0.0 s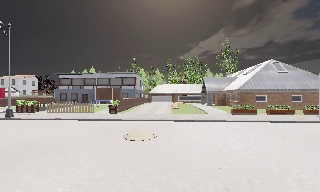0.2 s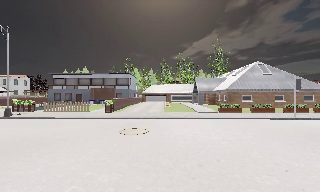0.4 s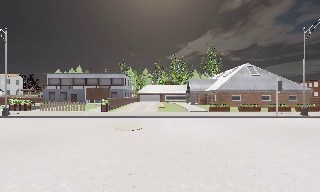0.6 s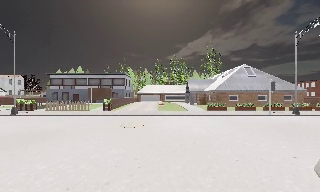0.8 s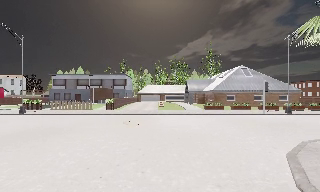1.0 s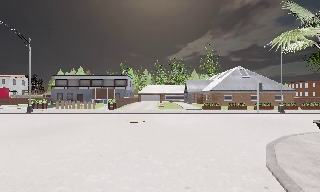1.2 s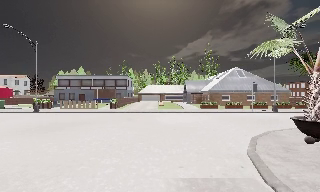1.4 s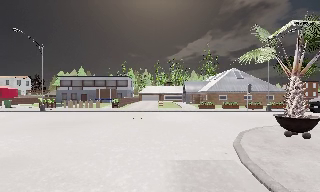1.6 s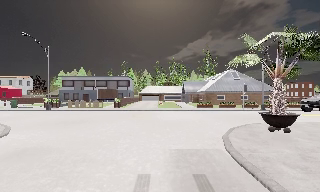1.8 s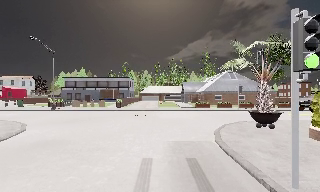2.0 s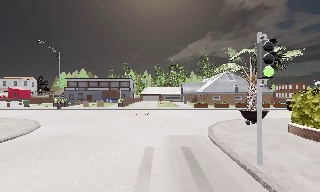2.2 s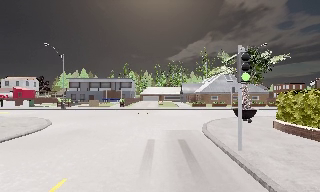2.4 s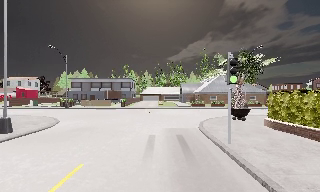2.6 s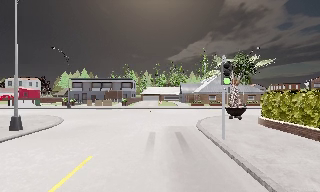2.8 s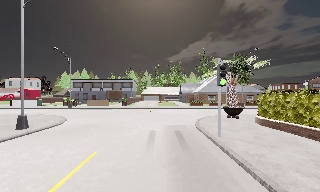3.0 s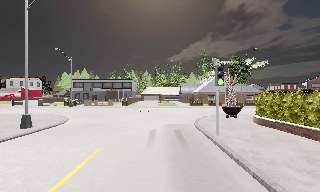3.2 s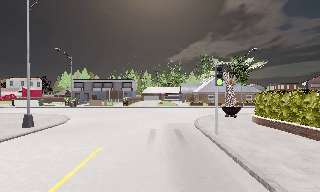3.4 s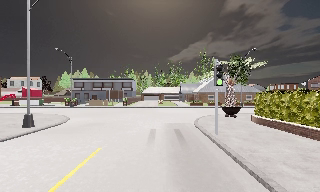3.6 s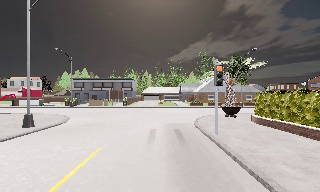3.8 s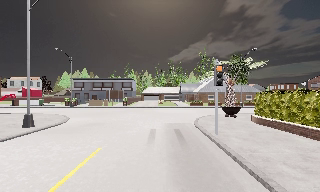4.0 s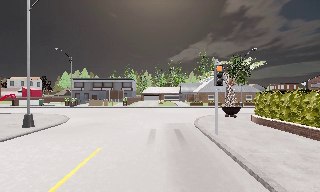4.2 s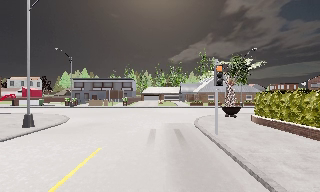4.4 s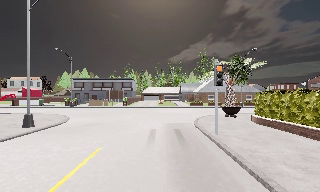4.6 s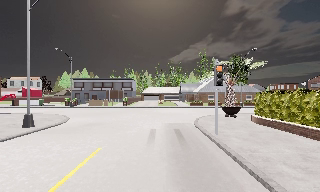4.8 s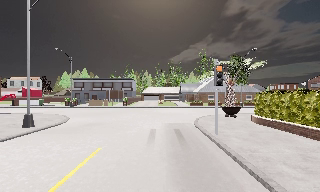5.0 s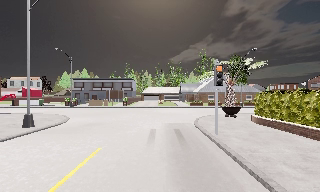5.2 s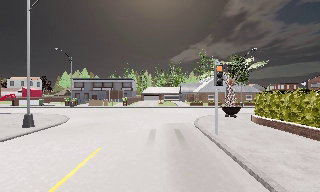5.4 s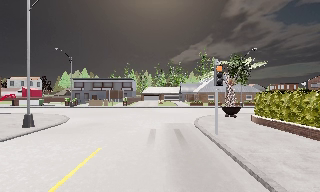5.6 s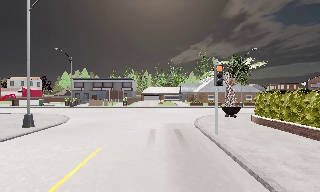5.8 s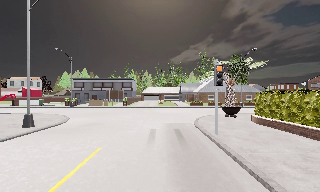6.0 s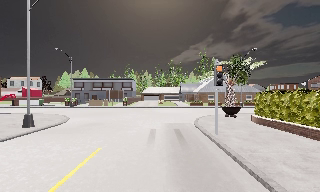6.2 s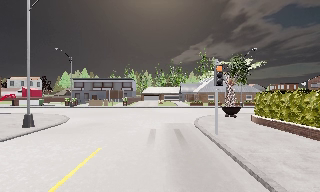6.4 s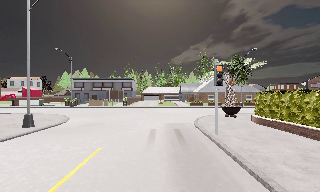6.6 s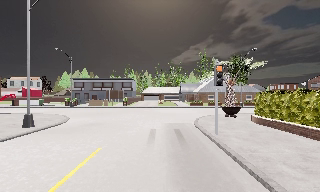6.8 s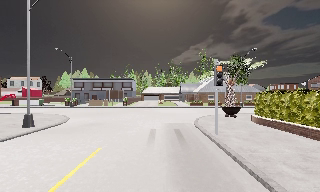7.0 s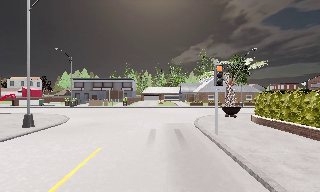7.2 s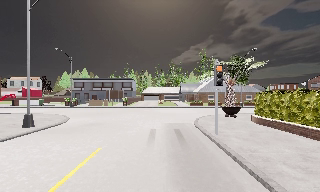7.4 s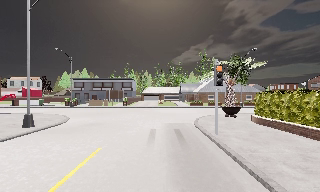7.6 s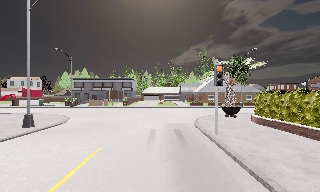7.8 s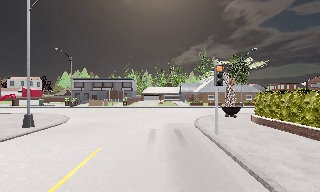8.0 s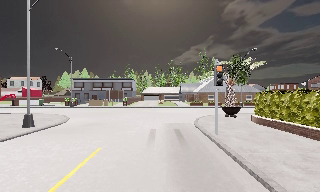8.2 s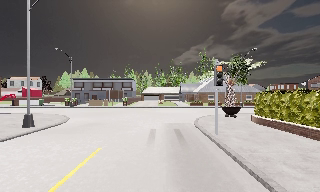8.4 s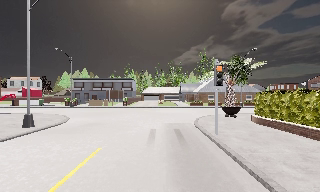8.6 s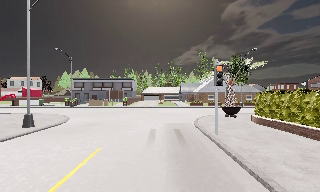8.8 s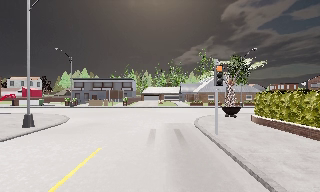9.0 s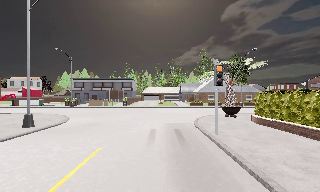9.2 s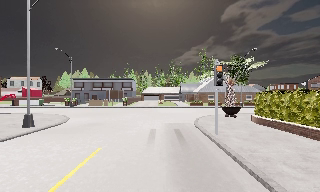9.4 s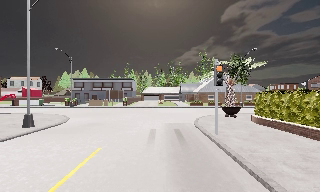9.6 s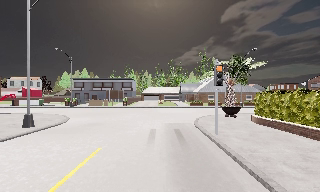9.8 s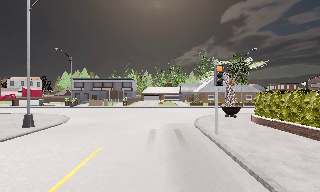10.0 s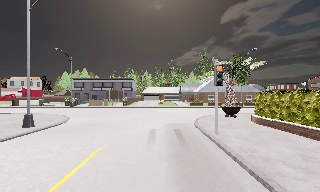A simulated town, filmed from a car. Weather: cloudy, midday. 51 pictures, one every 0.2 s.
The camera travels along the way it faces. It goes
backward.
0.0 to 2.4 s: The camera travels backward, about 11 m, so what stands in front gets smaller.
2.4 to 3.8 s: The camera travels backward, about 1.5 m, so what stands in front gets smaller. It loses speed.
3.8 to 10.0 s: The camera keeps its place and its aim.
The film runs backward here.
